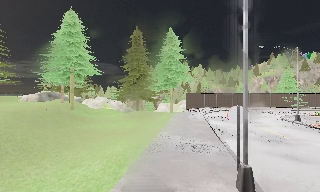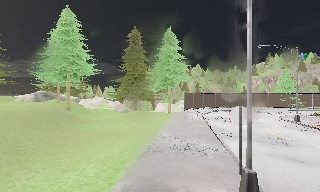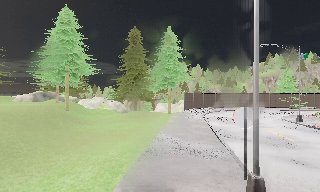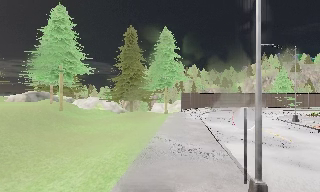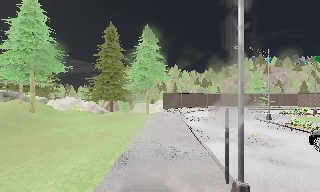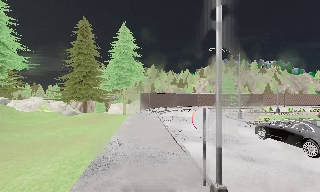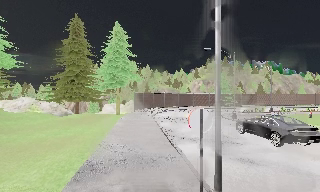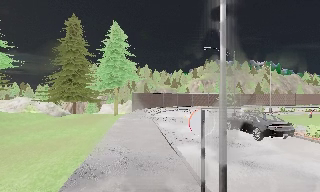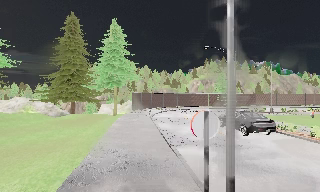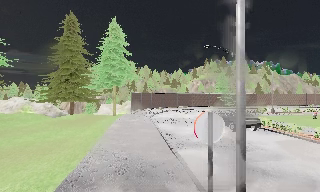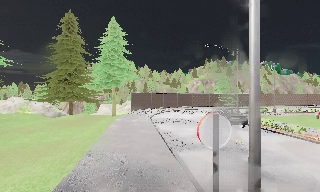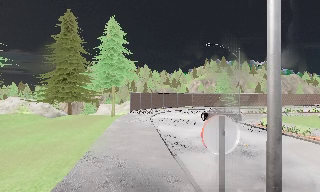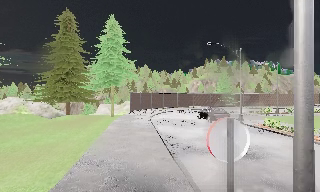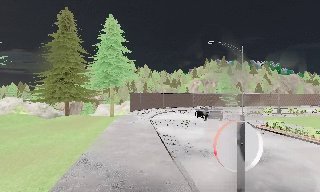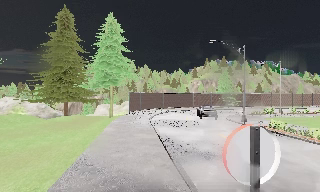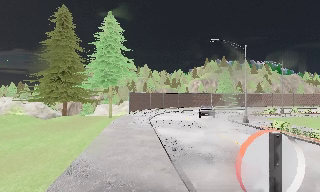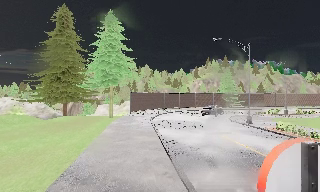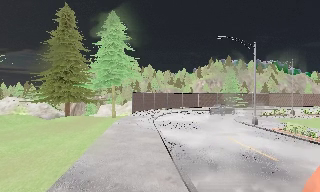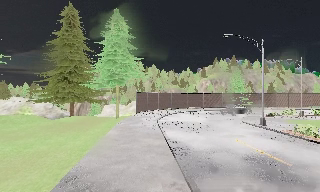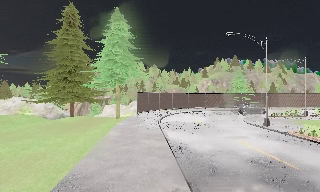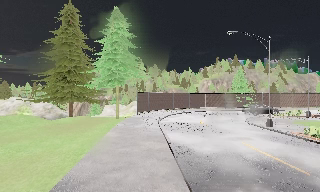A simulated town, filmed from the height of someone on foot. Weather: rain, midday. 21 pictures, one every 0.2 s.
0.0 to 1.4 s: The scene slides to the left, as the camera pans about 20 degrees to its right. It travels forward, about 2 m, so what stands in front looms larger.
1.4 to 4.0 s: The camera travels forward, about 4 m, so what stands in front looms larger.
The film runs forward here.
